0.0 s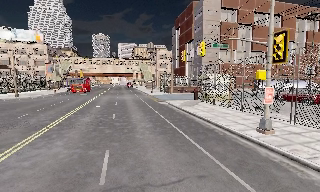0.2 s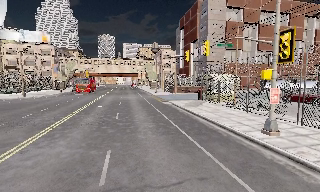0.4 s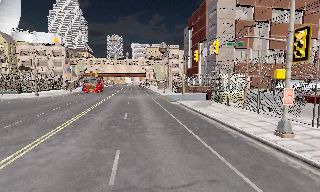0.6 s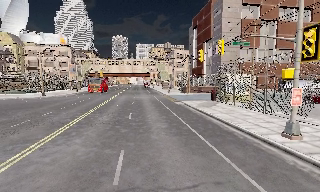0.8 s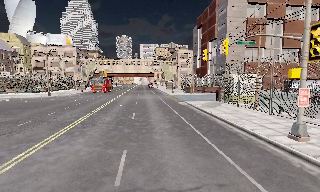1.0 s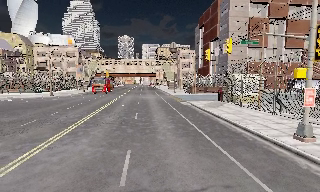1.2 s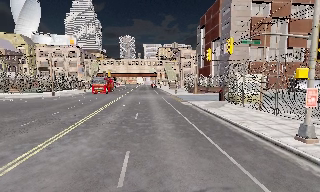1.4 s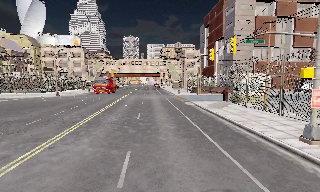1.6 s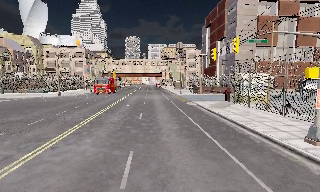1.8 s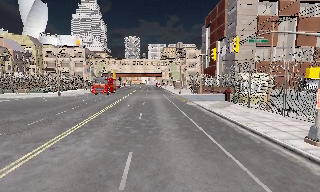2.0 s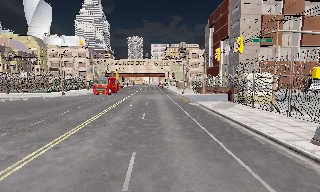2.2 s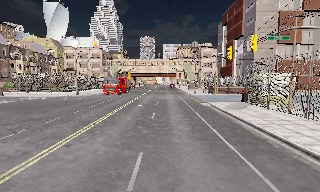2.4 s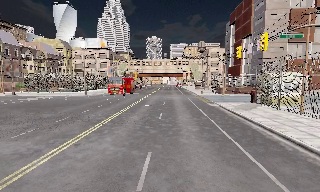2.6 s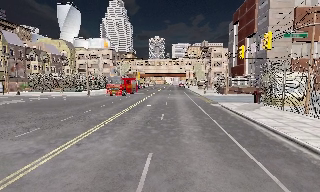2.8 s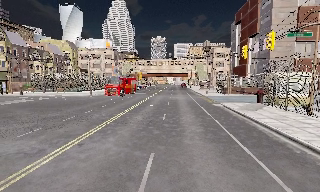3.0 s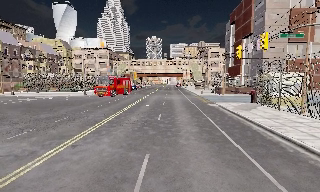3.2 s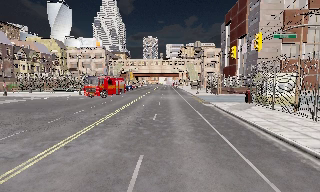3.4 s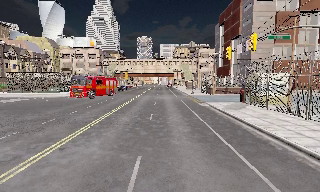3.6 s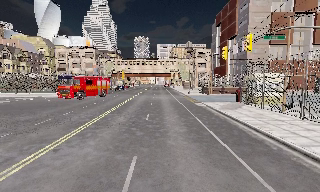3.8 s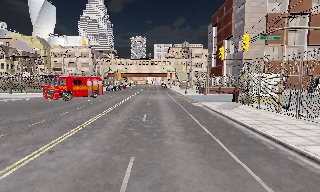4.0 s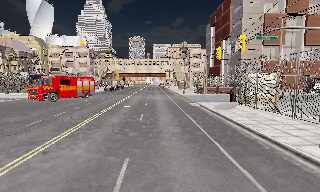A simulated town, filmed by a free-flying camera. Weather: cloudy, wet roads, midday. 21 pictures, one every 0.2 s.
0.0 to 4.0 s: The camera pans to its left, which is counterclockwise from overhead, by about 10 degrees. It travels forward, about 1 m, so what stands in front looms larger.
The film runs forward here.
